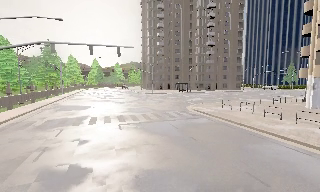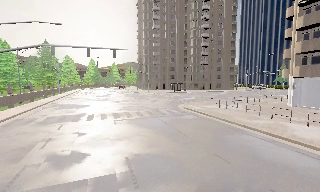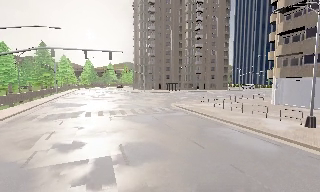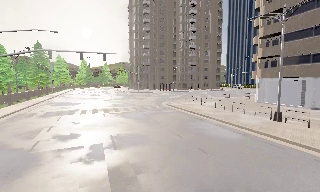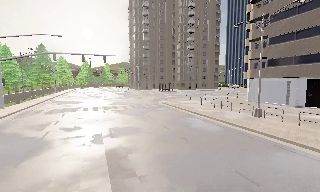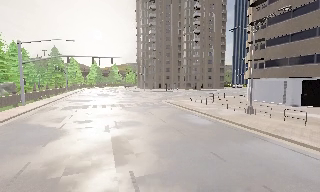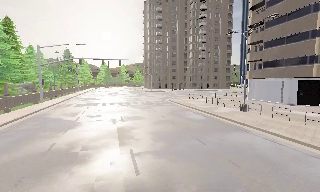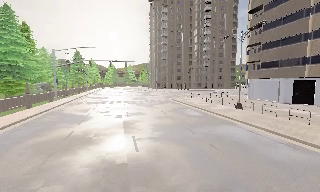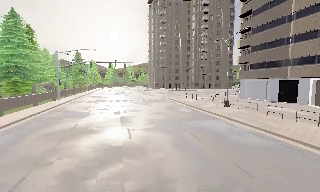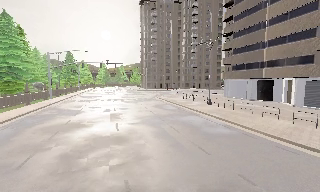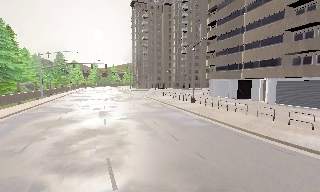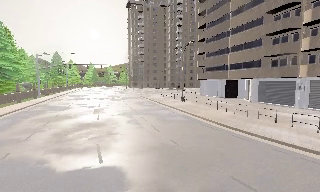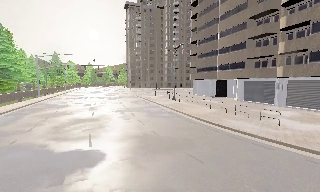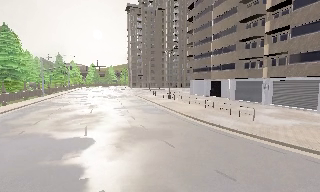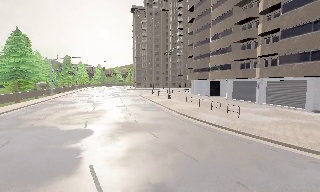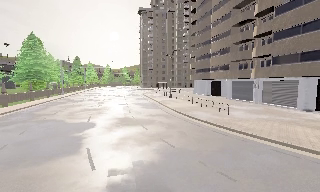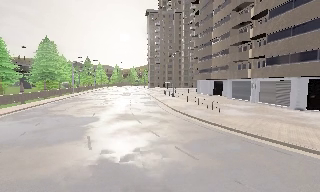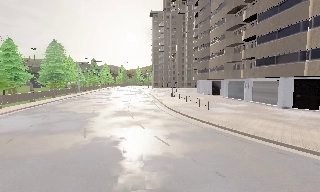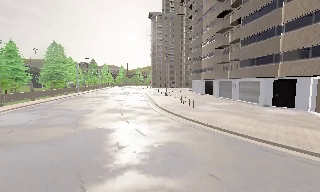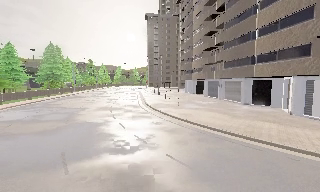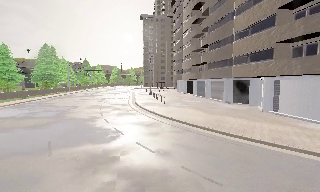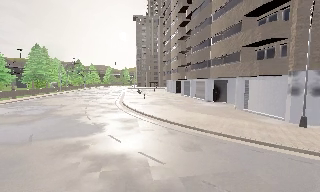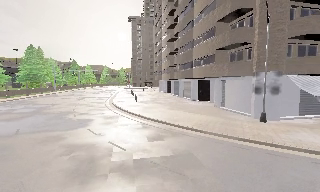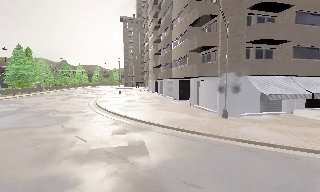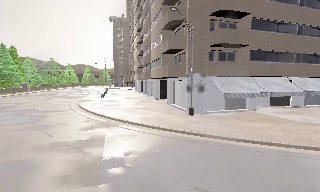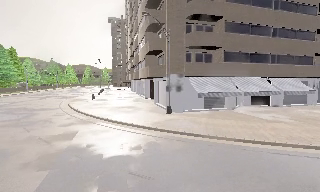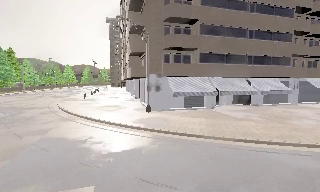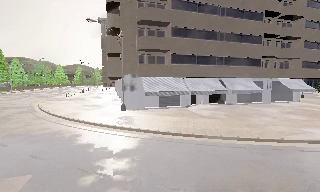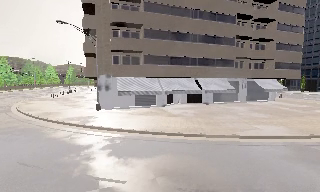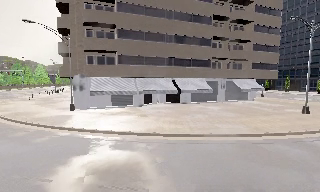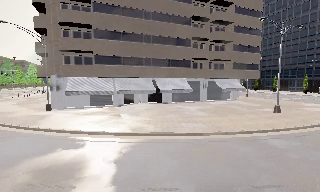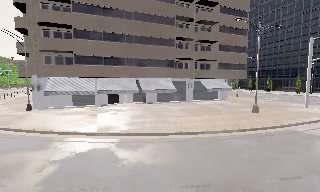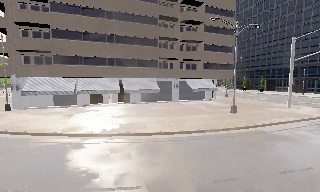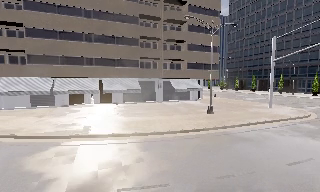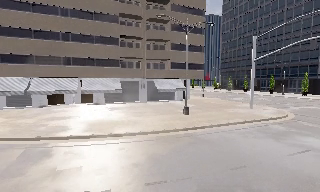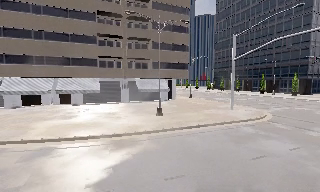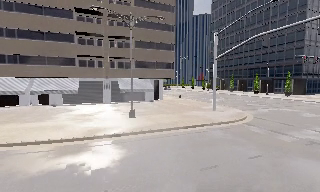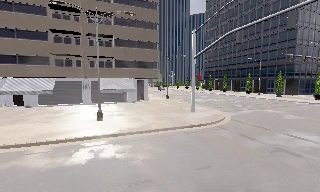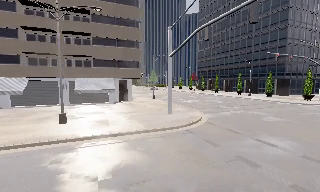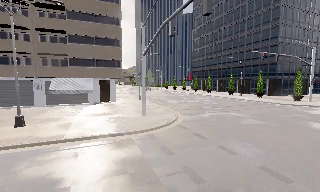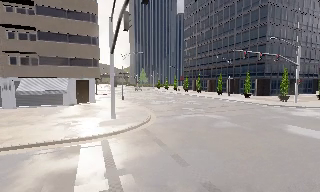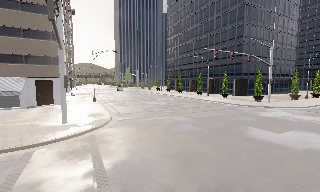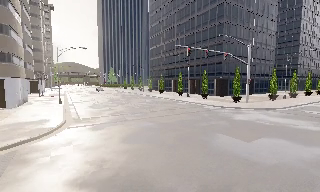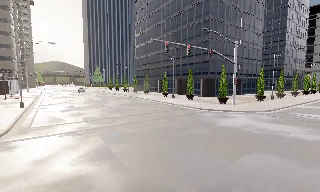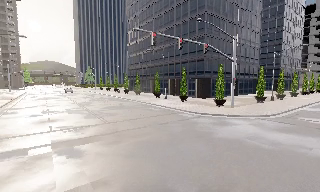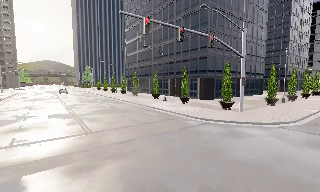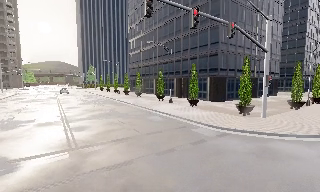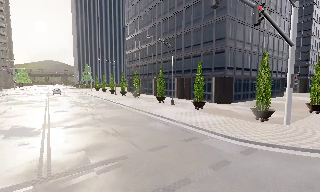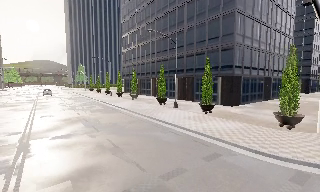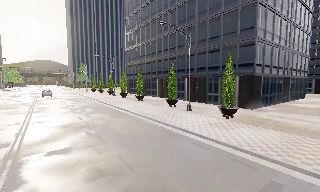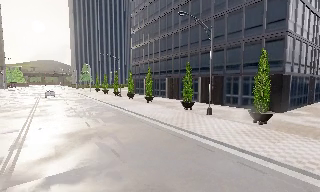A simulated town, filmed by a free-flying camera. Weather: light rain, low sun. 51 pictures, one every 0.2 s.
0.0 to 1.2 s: The camera travels backward, about 9 m, so what stands in front gets smaller.
1.2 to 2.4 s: The camera travels backward and to its right, about 10 m, so what stands in front gets smaller.
2.4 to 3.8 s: The camera pans to its left, which is counterclockwise from overhead, by about 10 degrees. It travels backward and to its right, about 13 m, so what stands in front gets smaller.
3.8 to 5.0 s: The camera travels to its right and backward, about 12 m, so close, fixed things drift to the left.
5.0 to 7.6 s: The camera travels to its right, about 30 m, so close, fixed things drift to the left.
7.6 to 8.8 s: The camera pans to its right, which is clockwise from overhead, by about 15 degrees. It travels to its right and forward, about 14 m, so close, fixed things drift to the left.
8.8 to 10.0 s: The camera travels forward, about 13 m, so what stands in front looms larger.
The film runs forward here.
